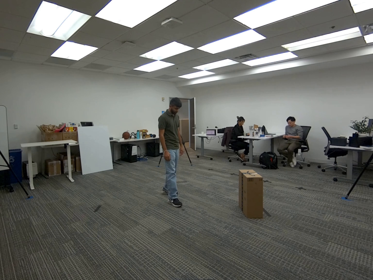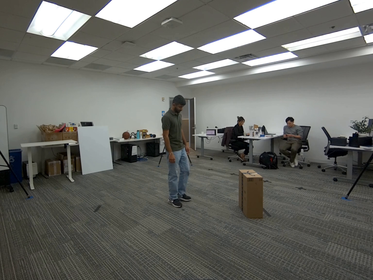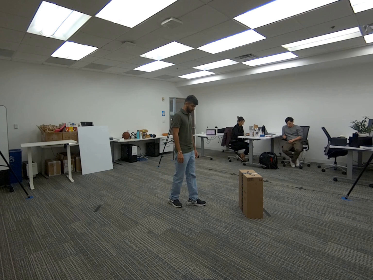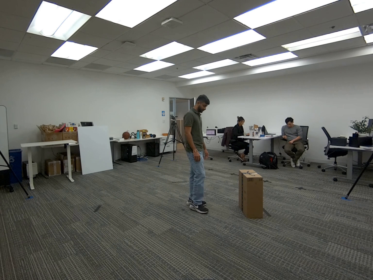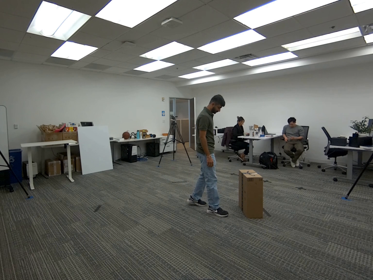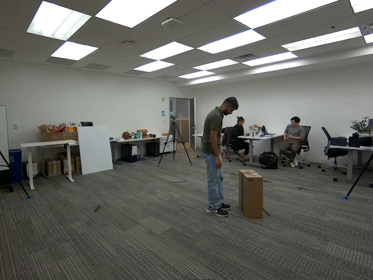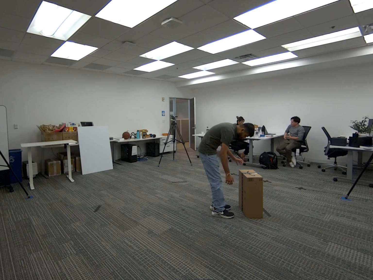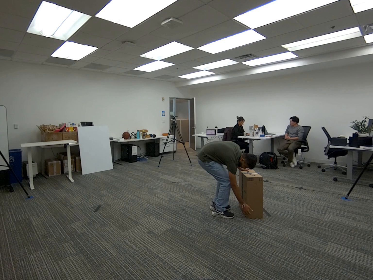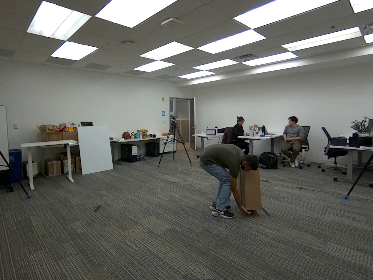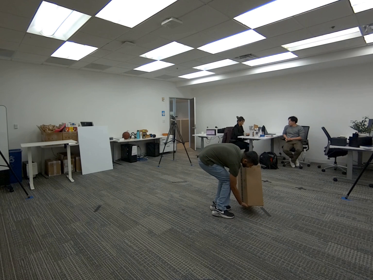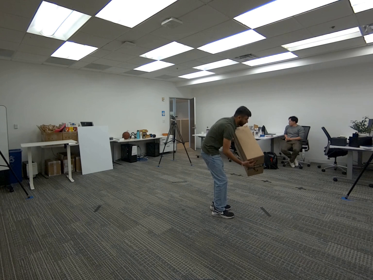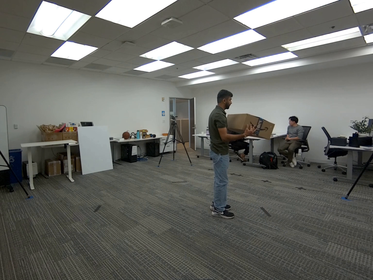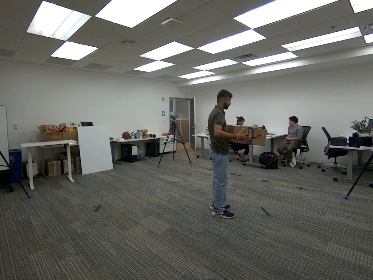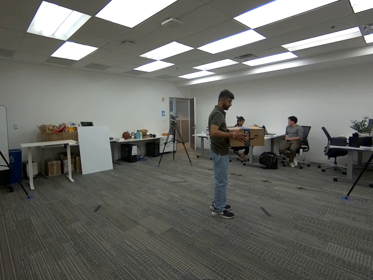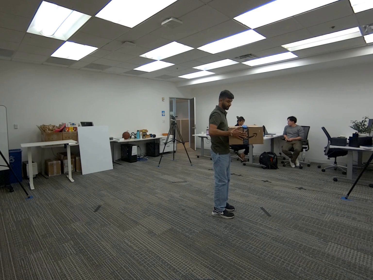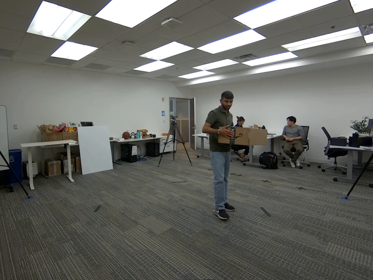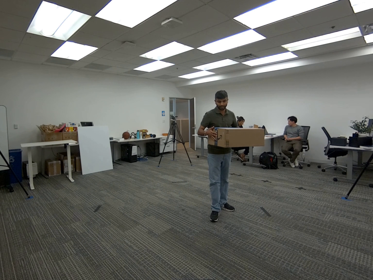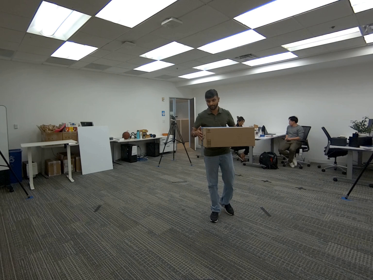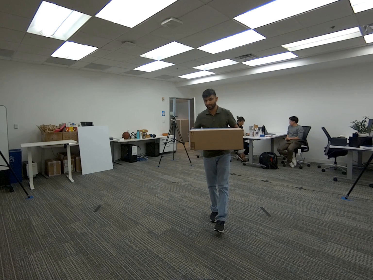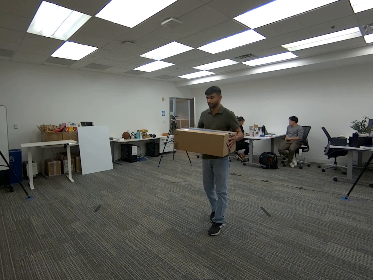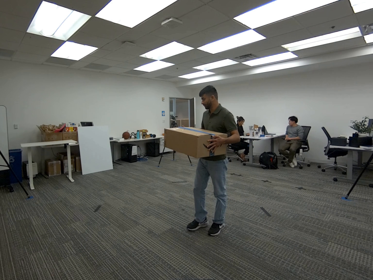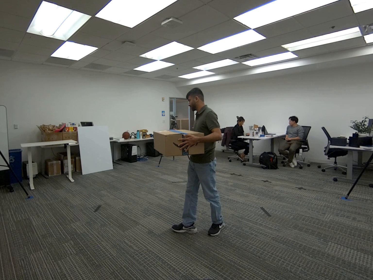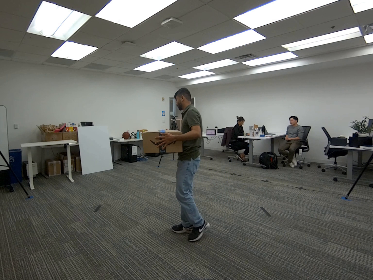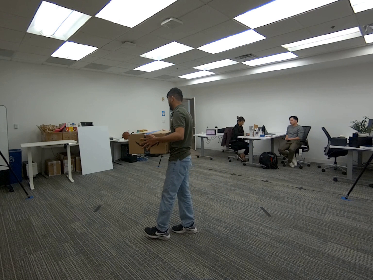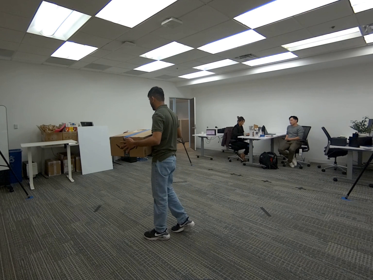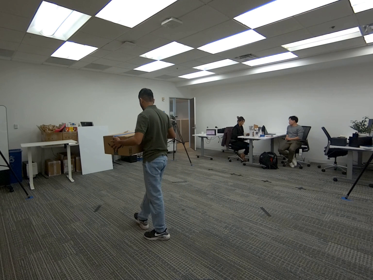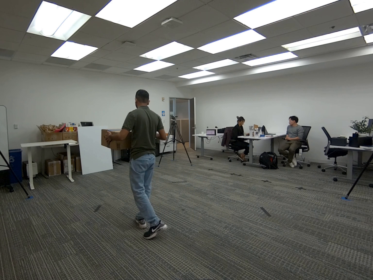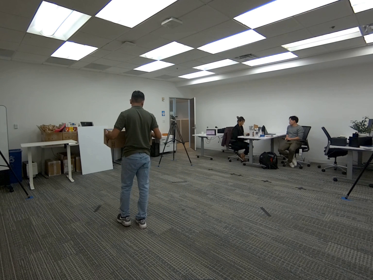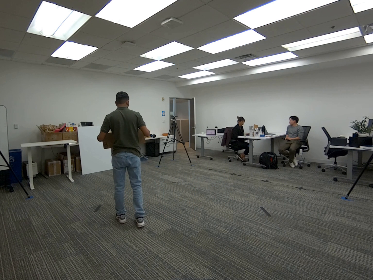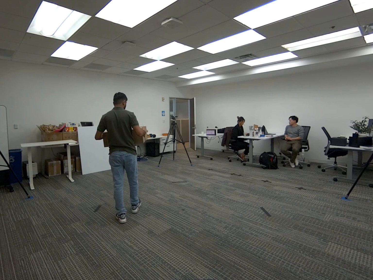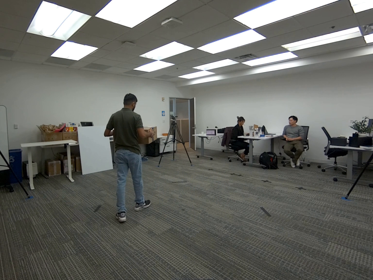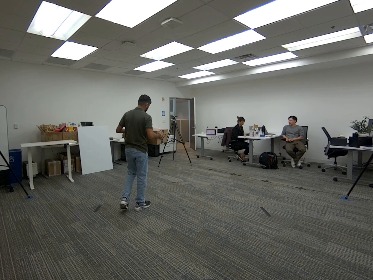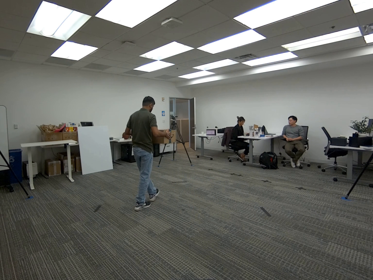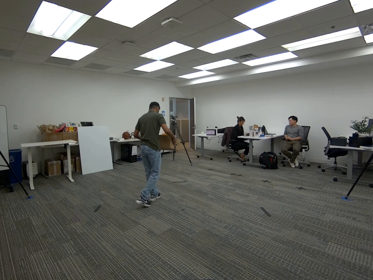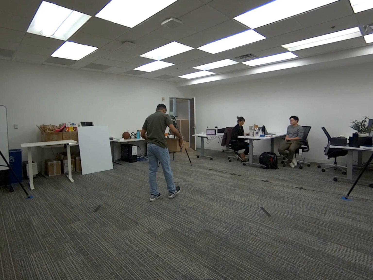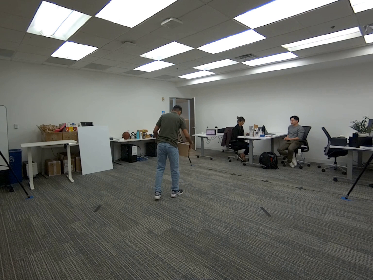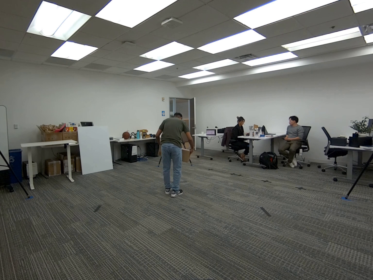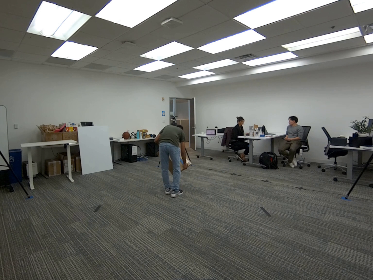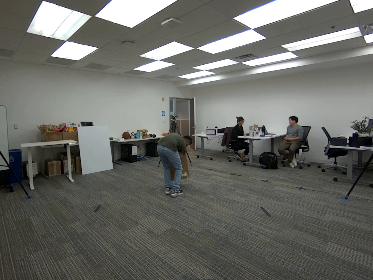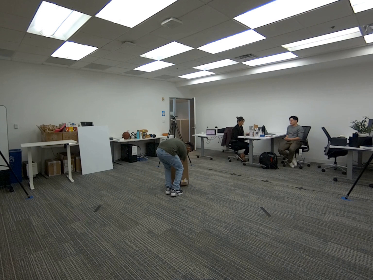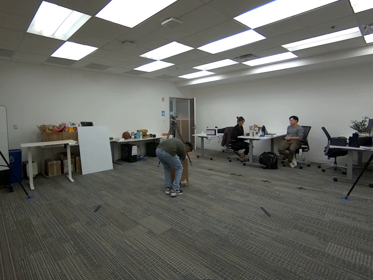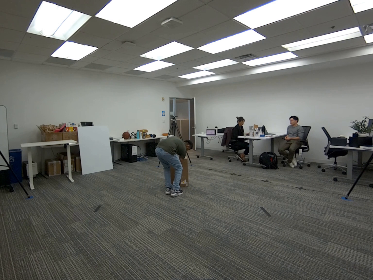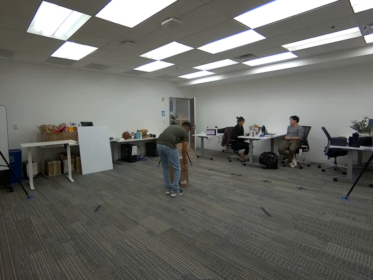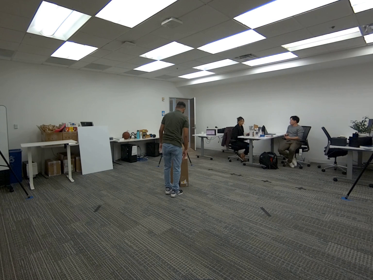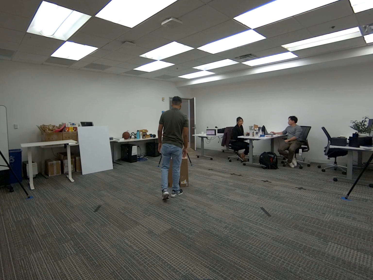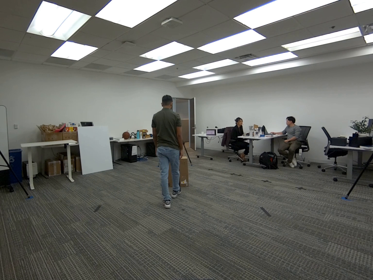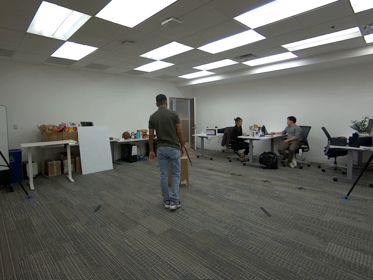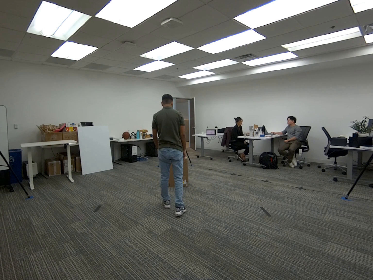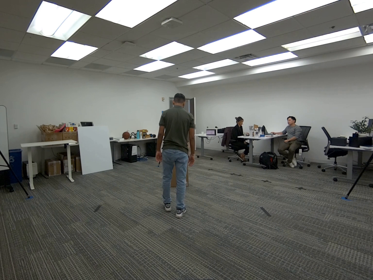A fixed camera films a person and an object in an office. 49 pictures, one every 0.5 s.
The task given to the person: Pick up the big brown cardboard box from the ground and place it back on the ground.
